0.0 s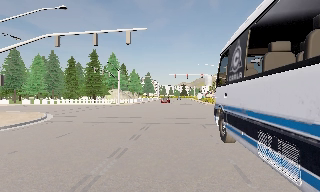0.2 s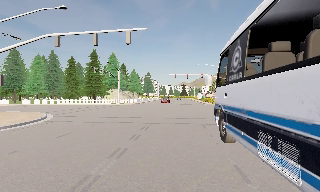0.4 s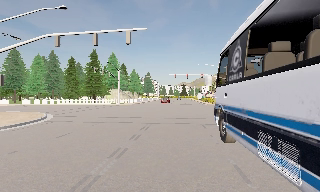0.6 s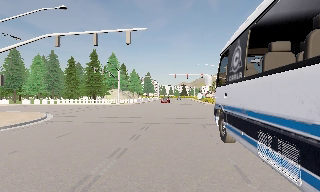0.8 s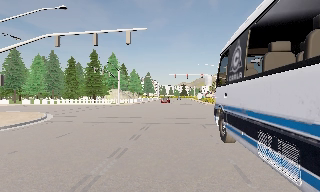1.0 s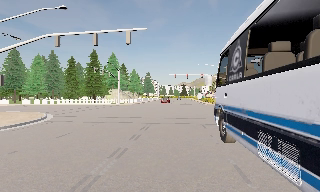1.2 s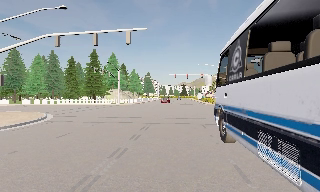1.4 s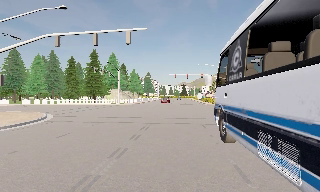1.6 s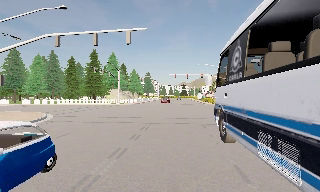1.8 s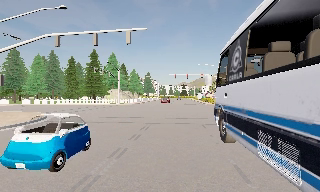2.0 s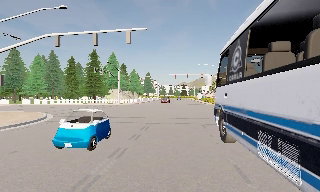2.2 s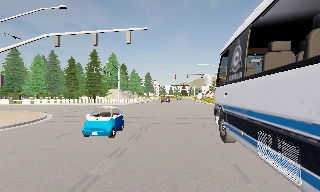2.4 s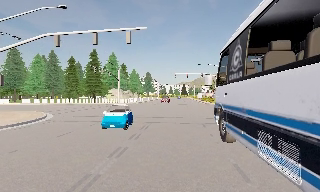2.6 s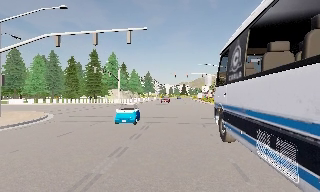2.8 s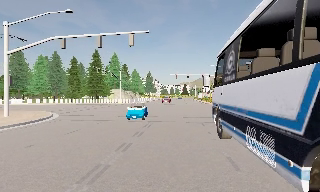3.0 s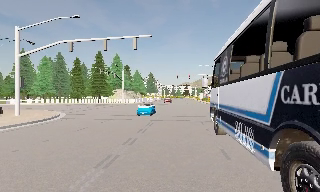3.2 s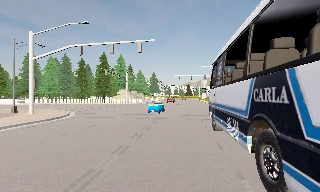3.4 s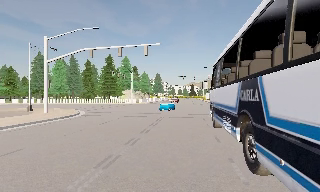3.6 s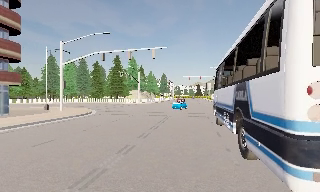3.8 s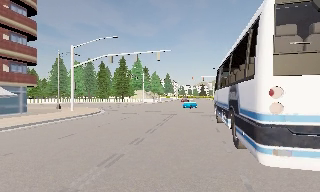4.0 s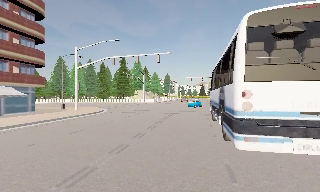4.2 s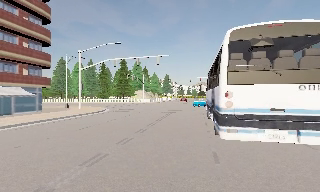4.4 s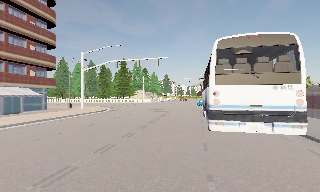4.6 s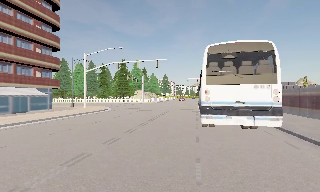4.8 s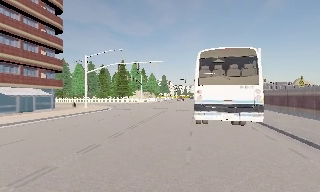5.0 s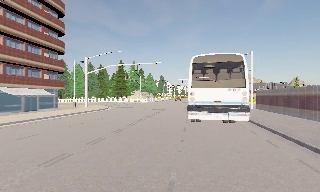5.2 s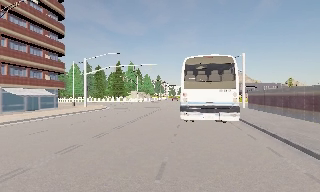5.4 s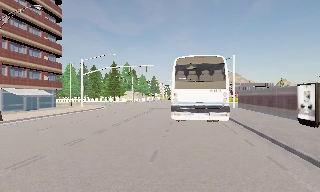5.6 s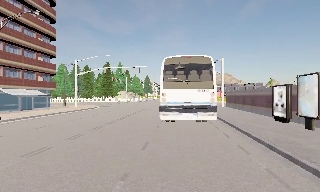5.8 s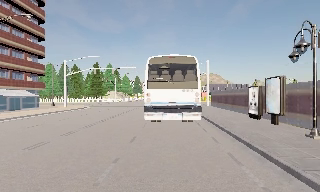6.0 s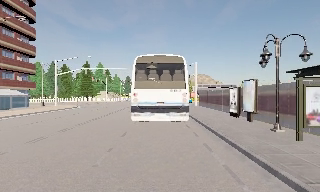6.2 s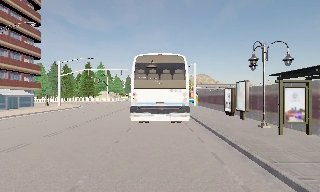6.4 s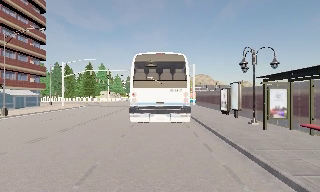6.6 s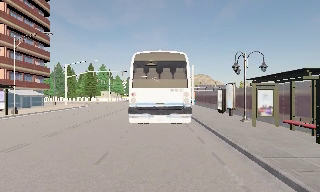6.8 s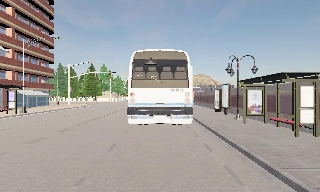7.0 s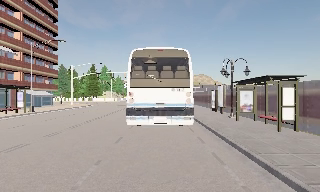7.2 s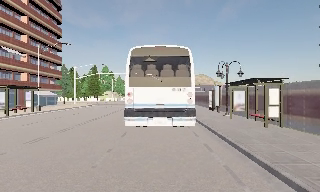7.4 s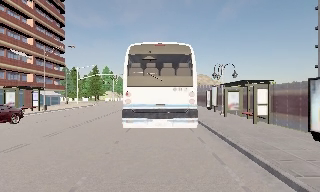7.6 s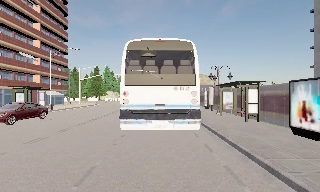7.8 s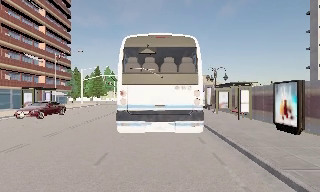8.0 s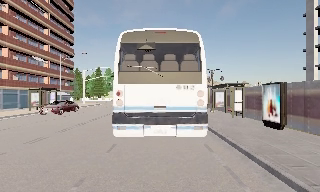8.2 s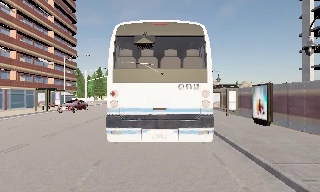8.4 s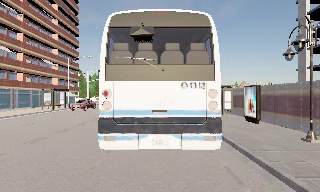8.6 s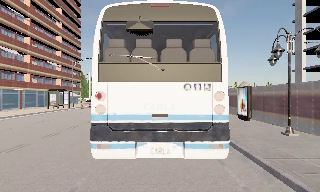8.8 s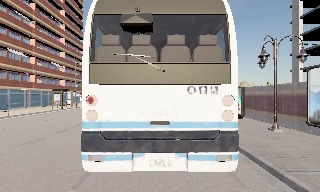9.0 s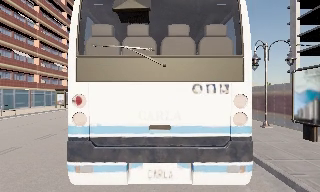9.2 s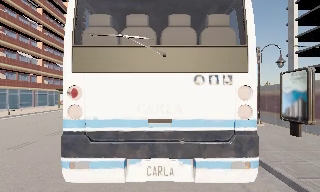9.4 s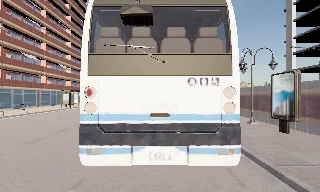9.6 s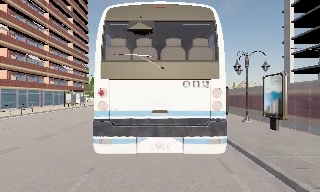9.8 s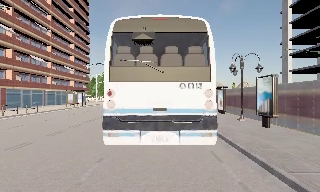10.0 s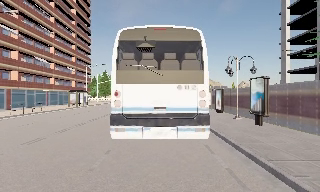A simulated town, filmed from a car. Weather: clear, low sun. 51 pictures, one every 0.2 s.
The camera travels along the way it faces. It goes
backward.
0.0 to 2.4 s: The camera keeps its place and its aim.
2.4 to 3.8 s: The camera travels backward, about 5 m, so what stands in front gets smaller. It gains speed.
3.8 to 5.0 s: The camera travels backward, about 6 m, so what stands in front gets smaller.
5.0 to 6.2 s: The camera swings to its right by about 10 degrees, and the scene slides to the left. It travels backward, about 6 m, so what stands in front gets smaller.
6.2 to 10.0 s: The camera travels backward, about 17 m, so what stands in front gets smaller.
The film runs backward here.
